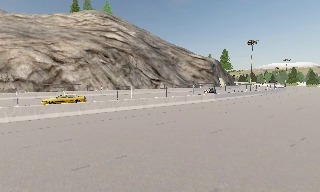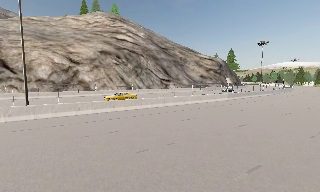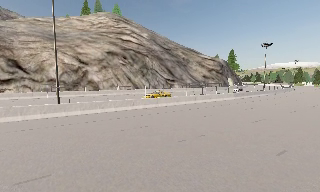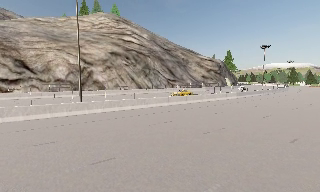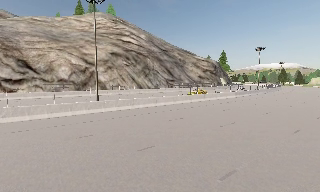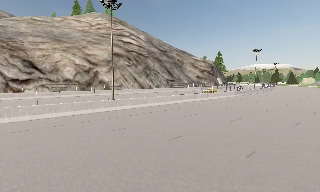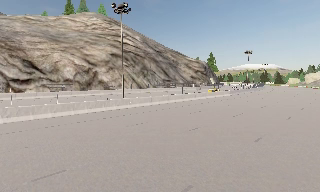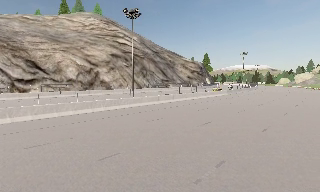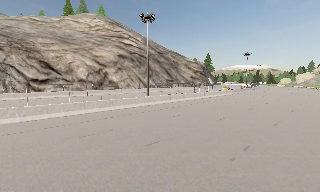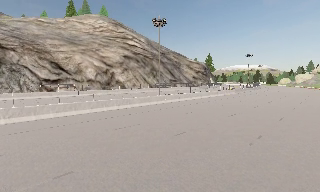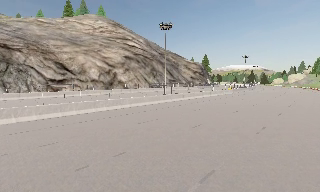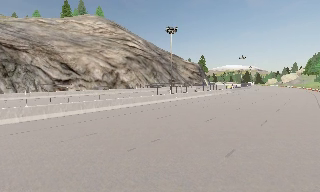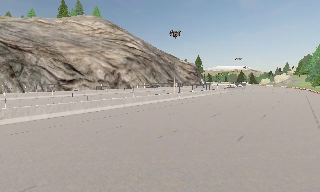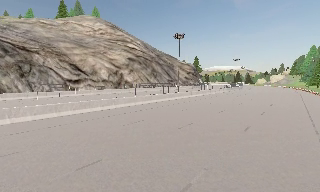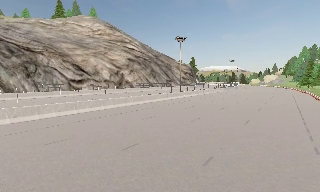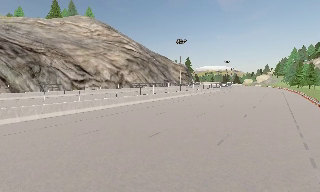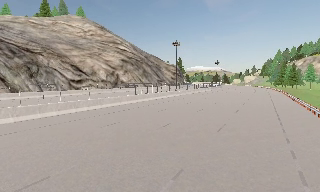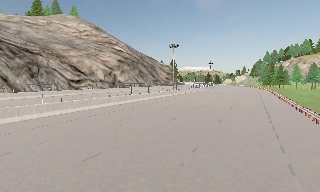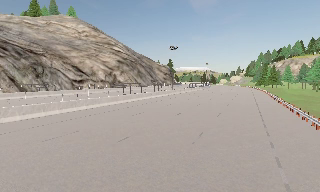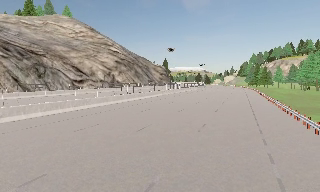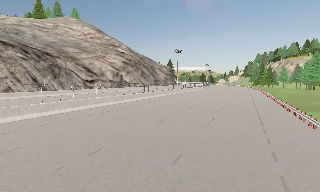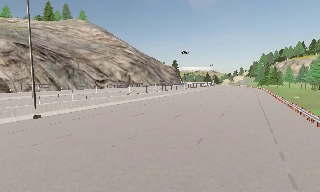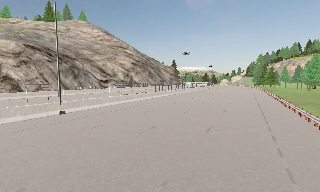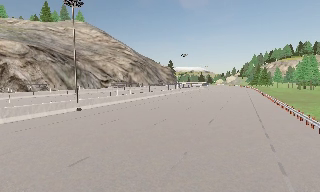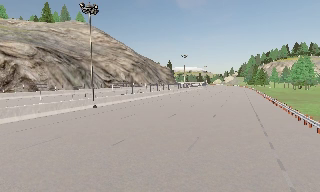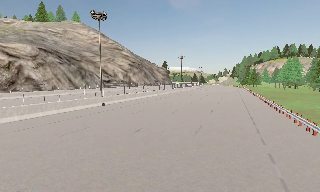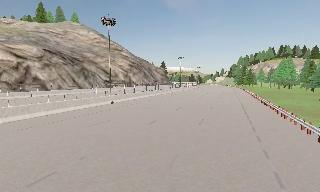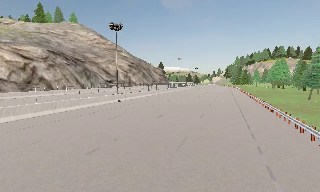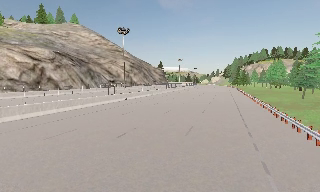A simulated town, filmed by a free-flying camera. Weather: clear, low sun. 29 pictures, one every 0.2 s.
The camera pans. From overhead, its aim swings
clockwise.
0.0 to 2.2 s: The camera pans to its right, which is clockwise from overhead, by about 15 degrees. It travels to its left and backward, about 25 m, so close, fixed things drift to the right.
2.2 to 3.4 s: The camera pans to its right, which is clockwise from overhead, by about 15 degrees. It travels backward and to its left, about 14 m, so what stands in front gets smaller.
3.4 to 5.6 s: The camera travels backward and to its left, about 25 m, so what stands in front gets smaller.
The film runs backward here.
